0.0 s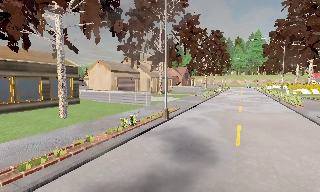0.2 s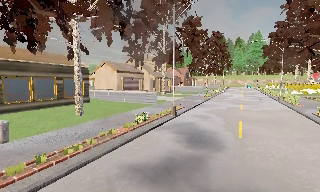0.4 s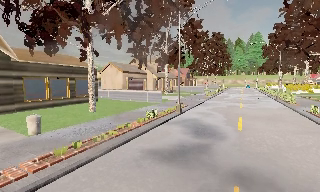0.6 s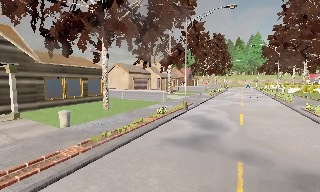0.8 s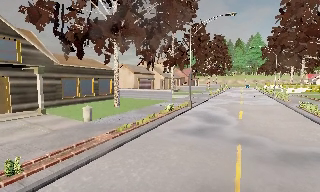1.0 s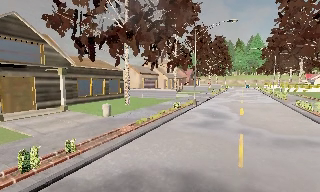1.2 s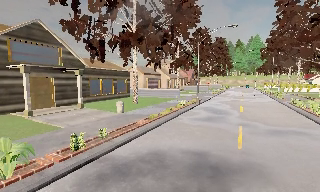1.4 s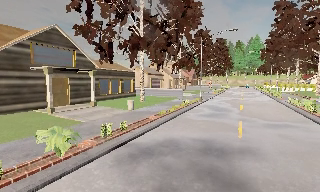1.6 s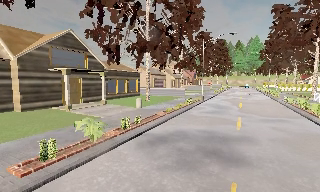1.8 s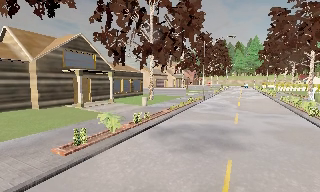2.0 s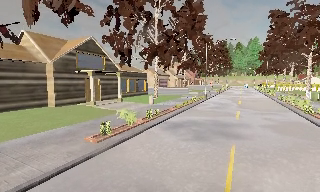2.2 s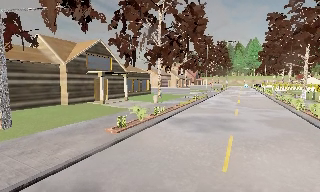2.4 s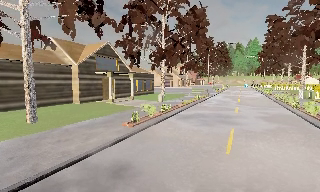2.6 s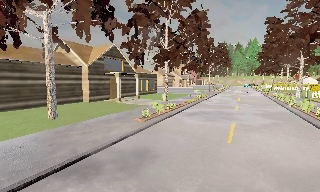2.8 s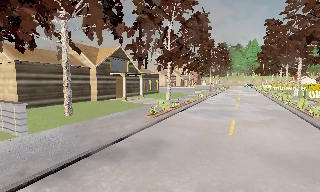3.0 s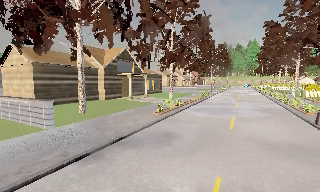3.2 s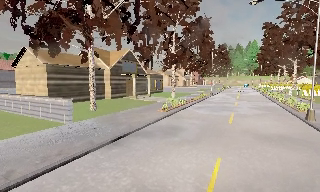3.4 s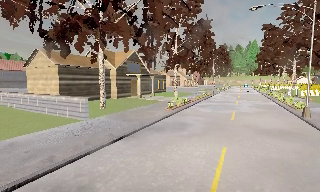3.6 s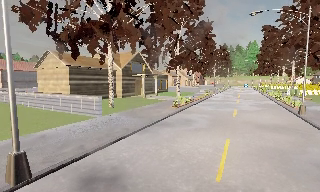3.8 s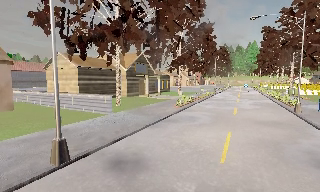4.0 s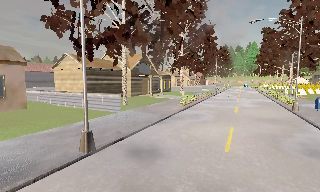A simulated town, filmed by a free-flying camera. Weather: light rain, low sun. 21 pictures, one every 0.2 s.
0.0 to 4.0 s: The camera travels backward and to its left, about 25 m, so what stands in front gets smaller.
The film runs backward here.
